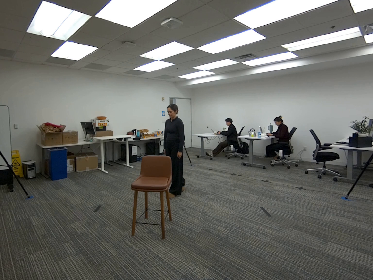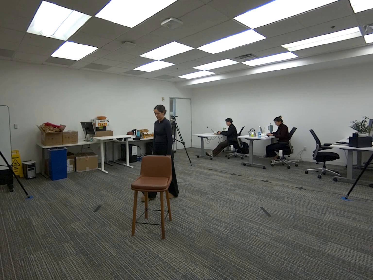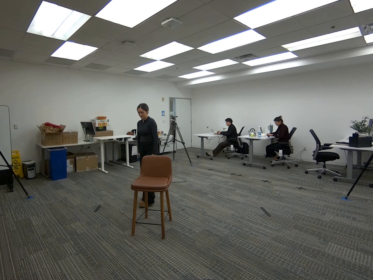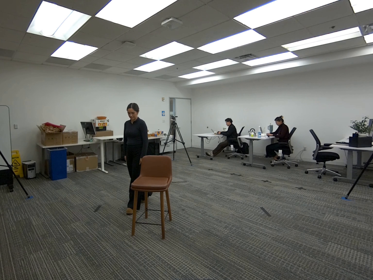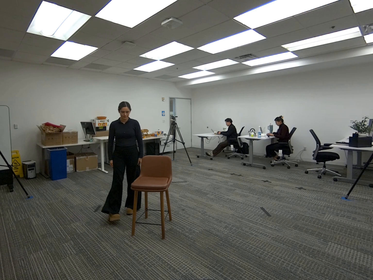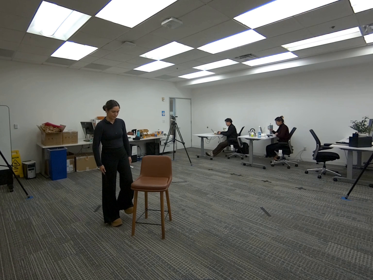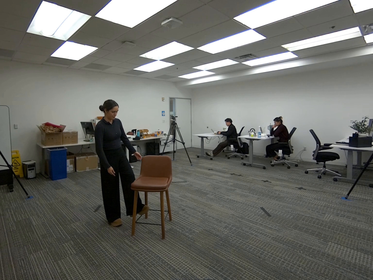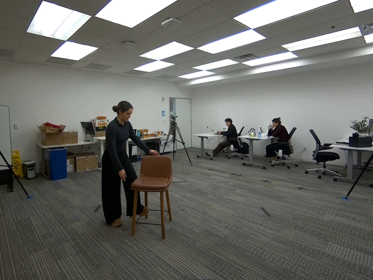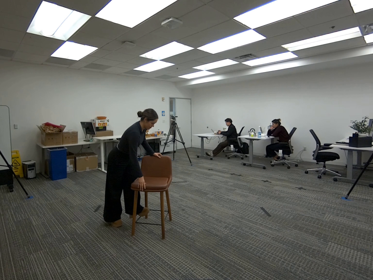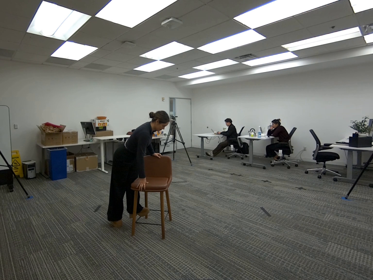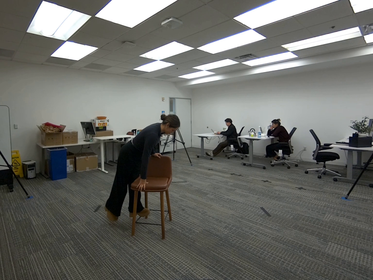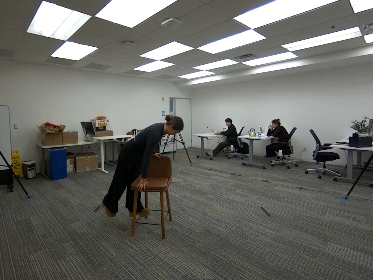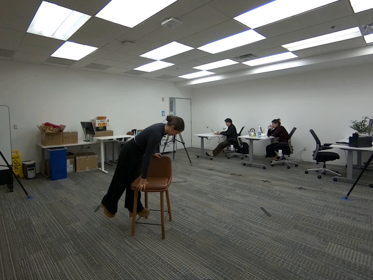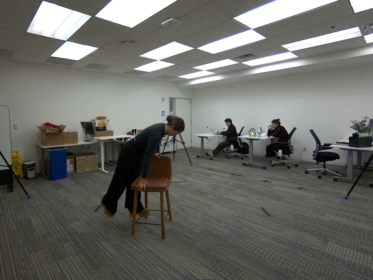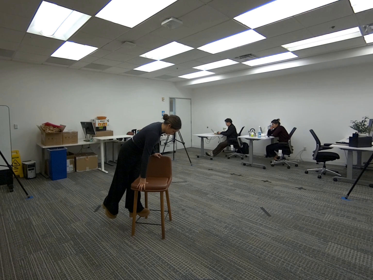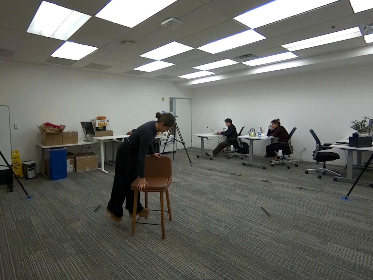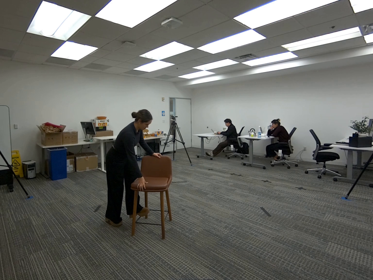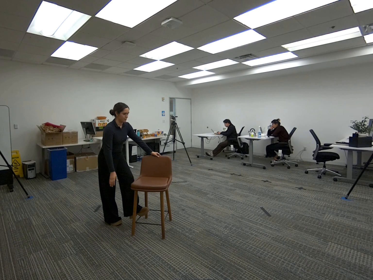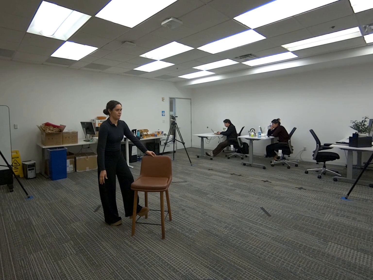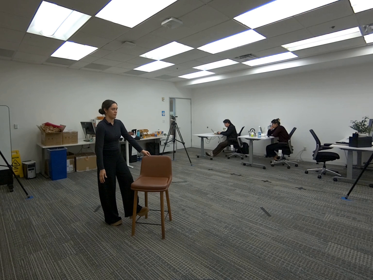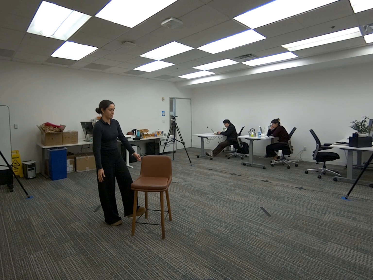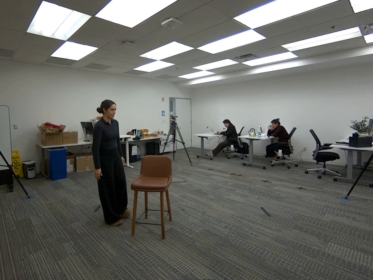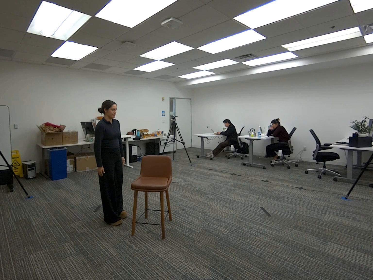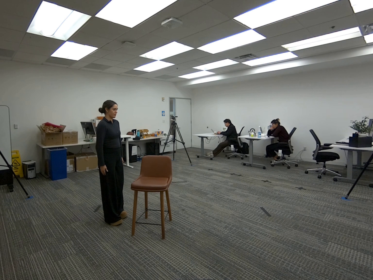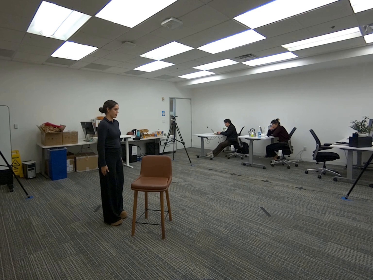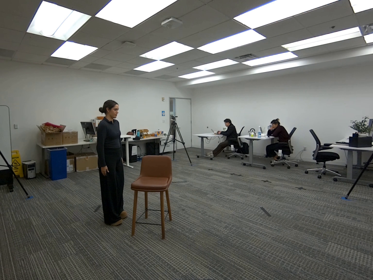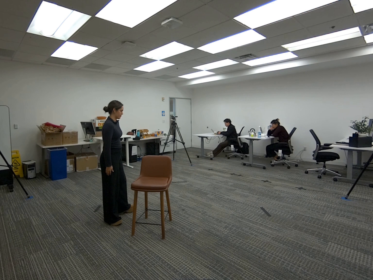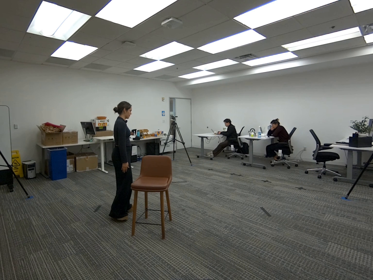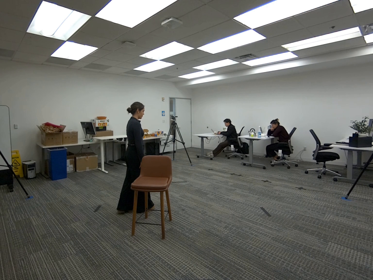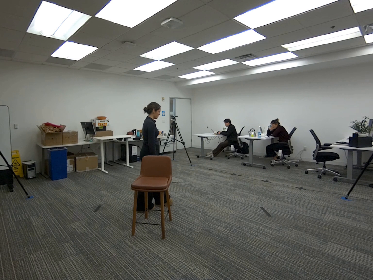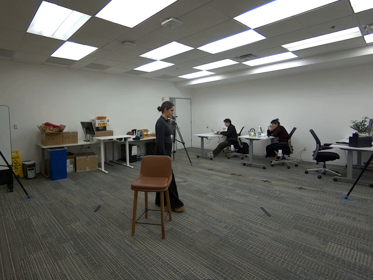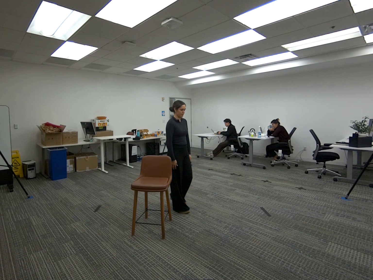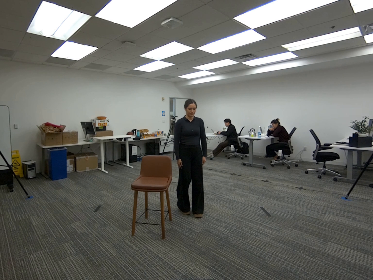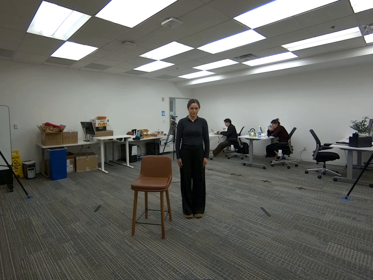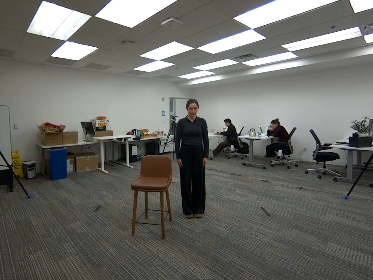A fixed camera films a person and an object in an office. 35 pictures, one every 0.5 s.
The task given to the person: Walk over to the tall bar stool and step on the tall bar stool using your left foot. Step off the tall bar stool.
